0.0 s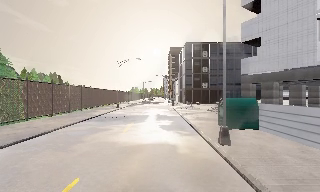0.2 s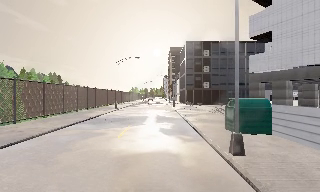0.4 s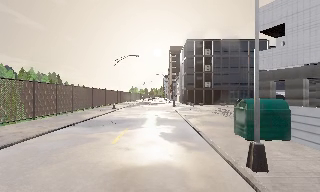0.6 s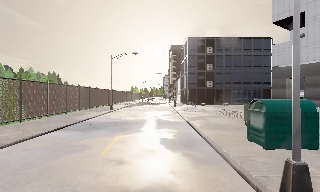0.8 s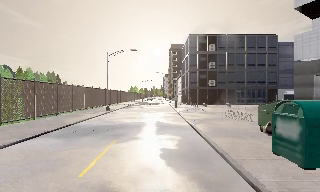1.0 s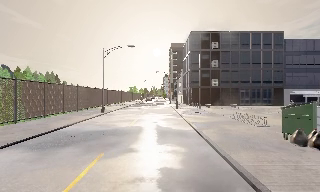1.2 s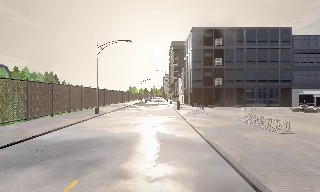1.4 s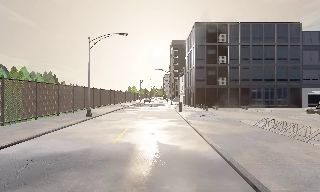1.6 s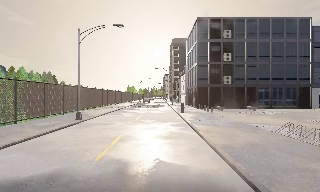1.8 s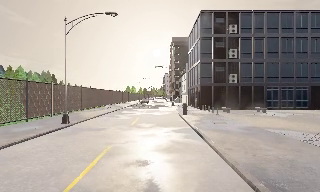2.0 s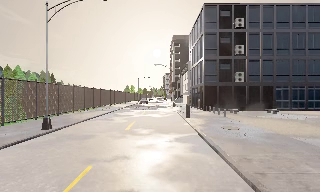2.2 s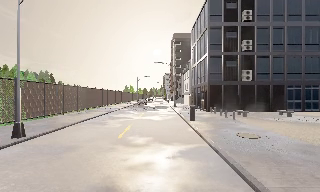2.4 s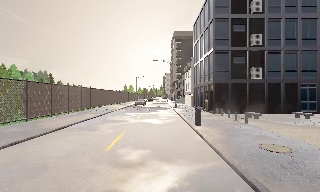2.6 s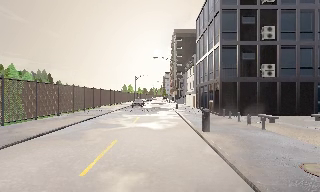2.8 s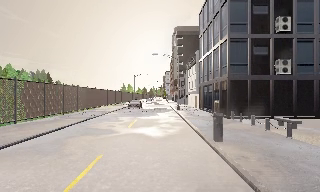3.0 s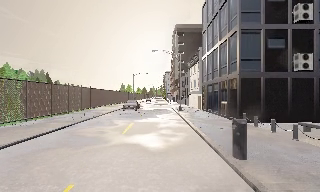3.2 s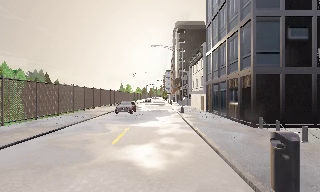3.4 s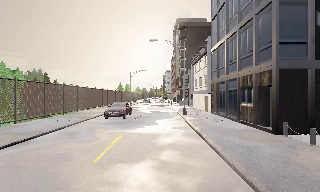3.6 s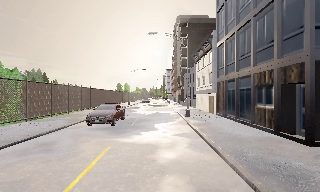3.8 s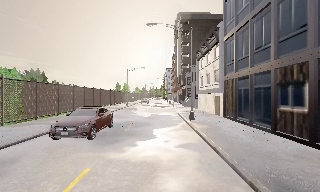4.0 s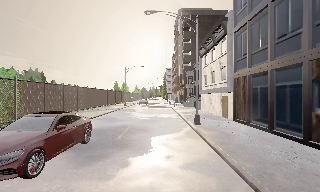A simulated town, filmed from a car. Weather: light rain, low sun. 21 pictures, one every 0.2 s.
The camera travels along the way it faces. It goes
forward.
0.0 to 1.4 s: The camera travels forward, about 10 m, so what stands in front looms larger. It gains speed.
1.4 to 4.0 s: The camera travels forward, about 25 m, so what stands in front looms larger.
The film runs forward here.
